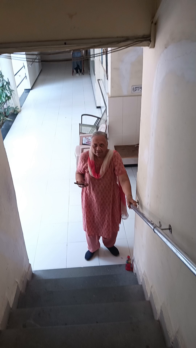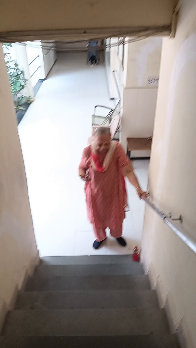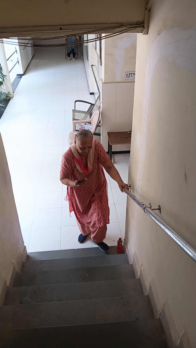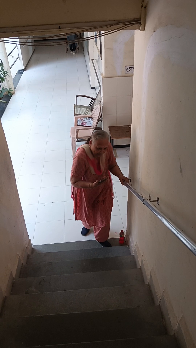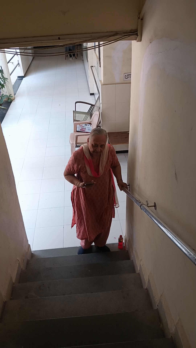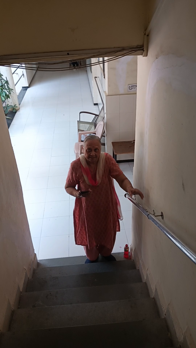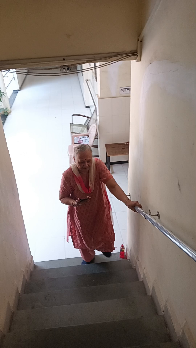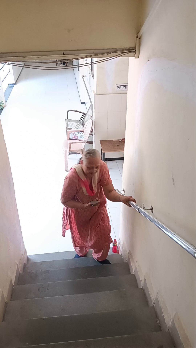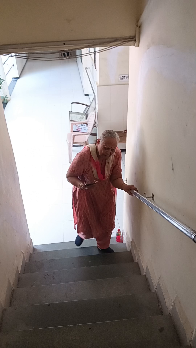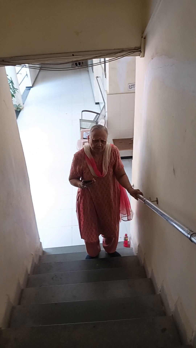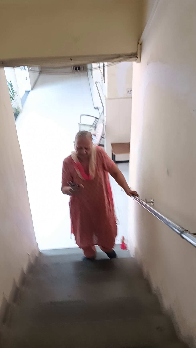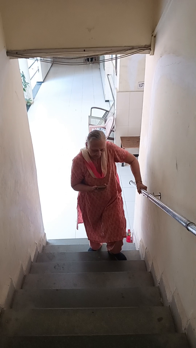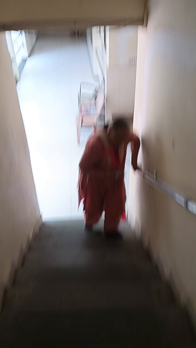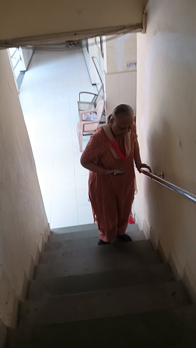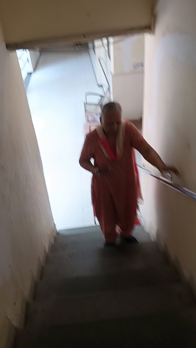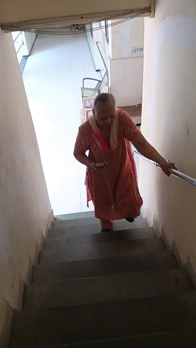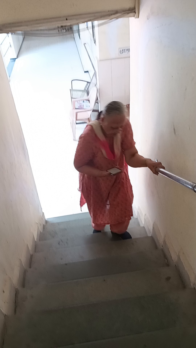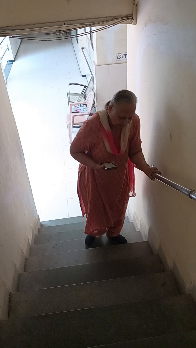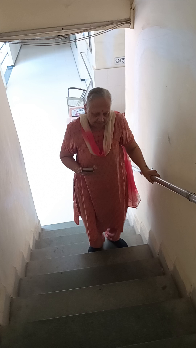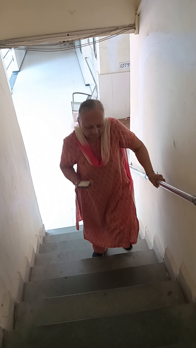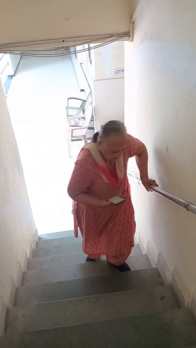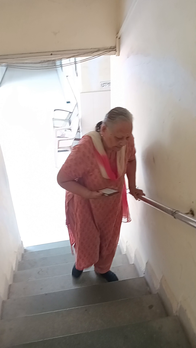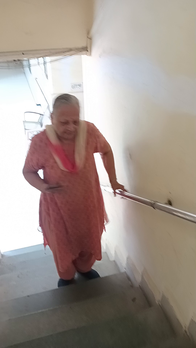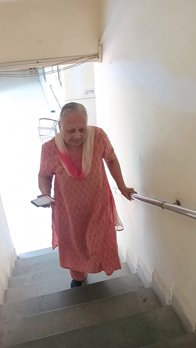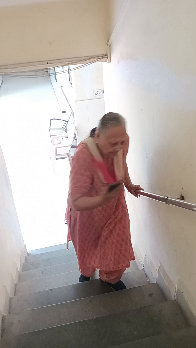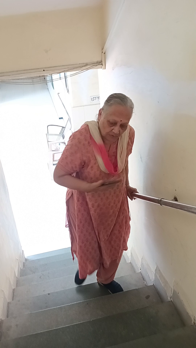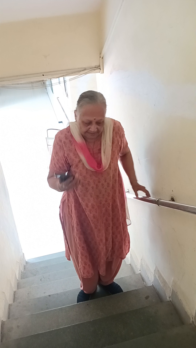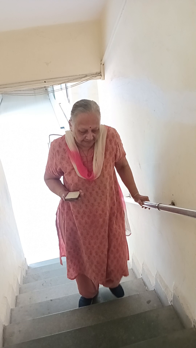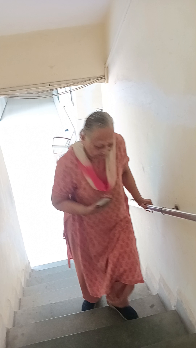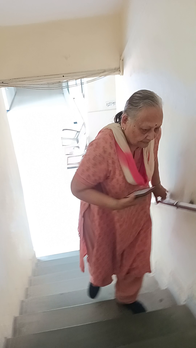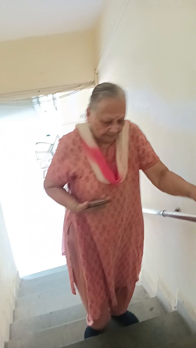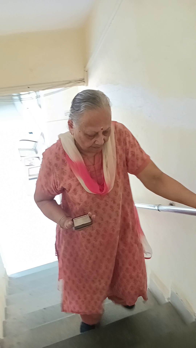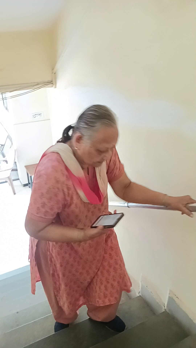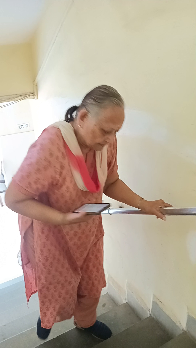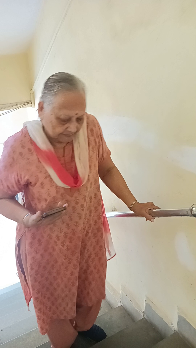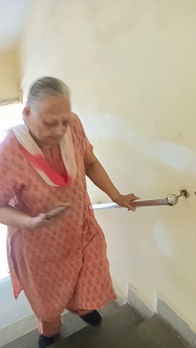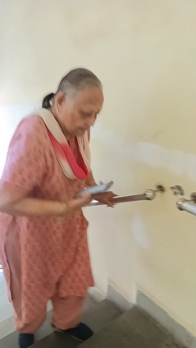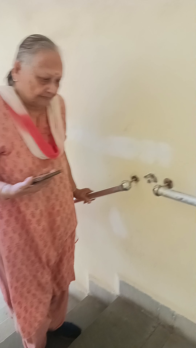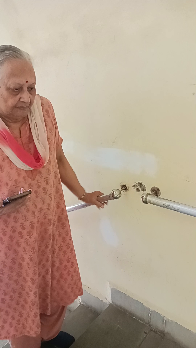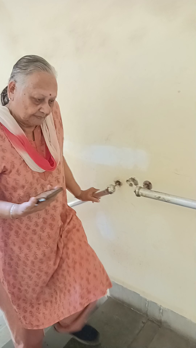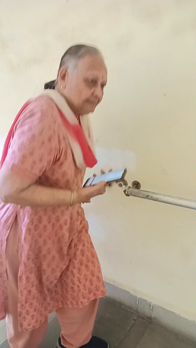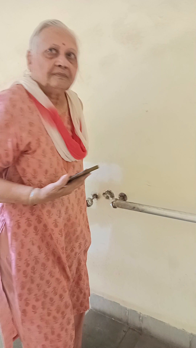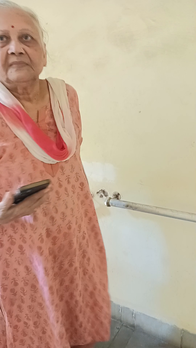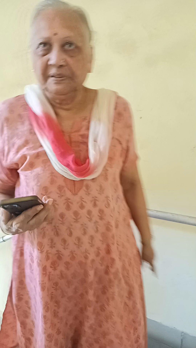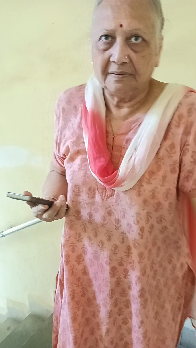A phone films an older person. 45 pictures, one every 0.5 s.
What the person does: Climbing stairs.
